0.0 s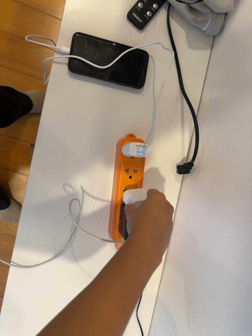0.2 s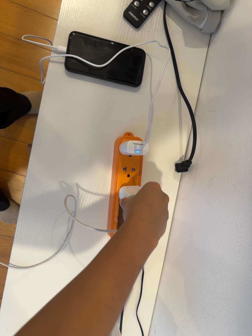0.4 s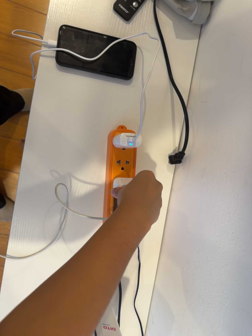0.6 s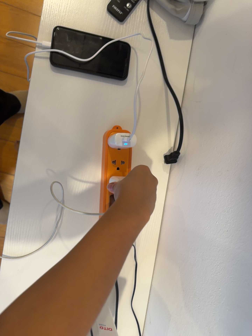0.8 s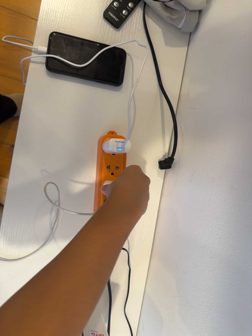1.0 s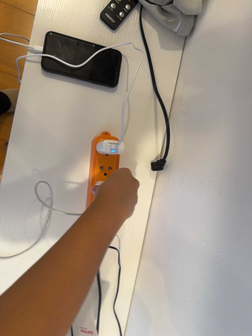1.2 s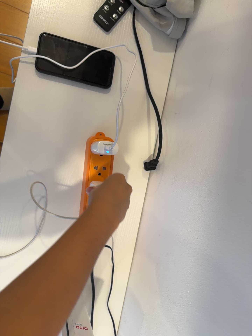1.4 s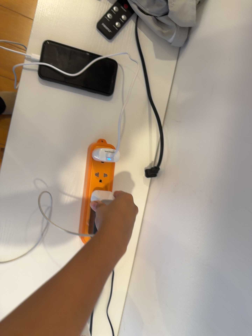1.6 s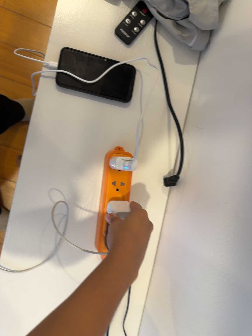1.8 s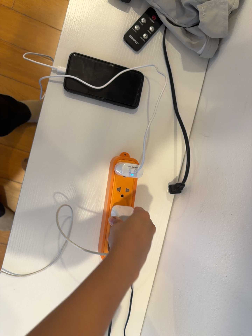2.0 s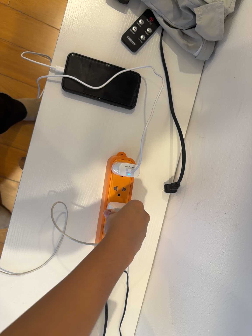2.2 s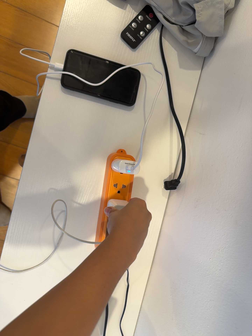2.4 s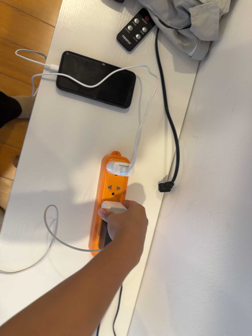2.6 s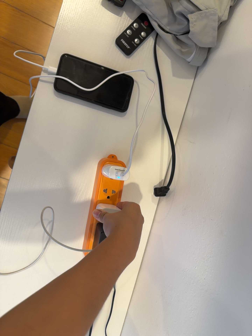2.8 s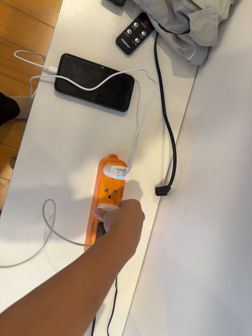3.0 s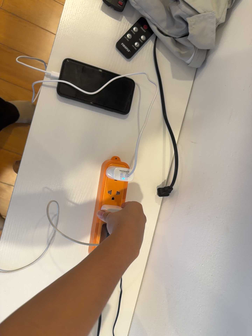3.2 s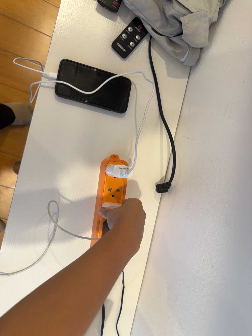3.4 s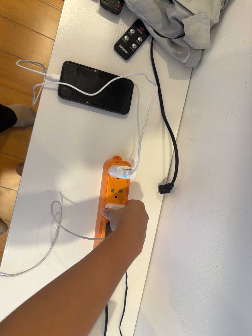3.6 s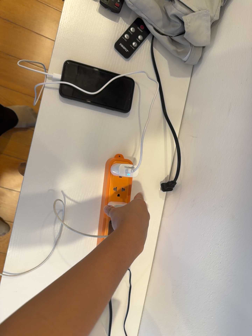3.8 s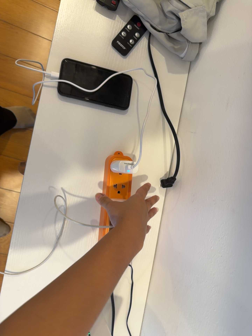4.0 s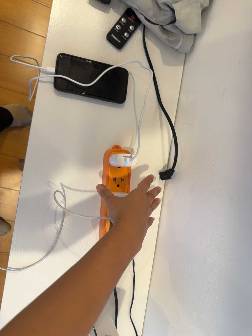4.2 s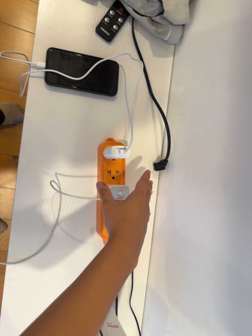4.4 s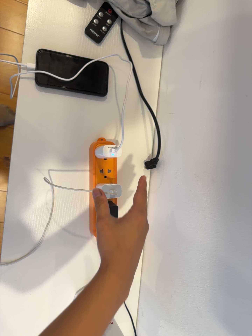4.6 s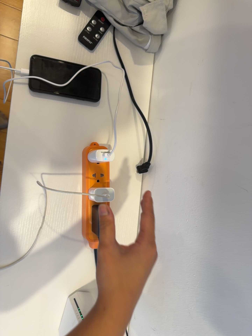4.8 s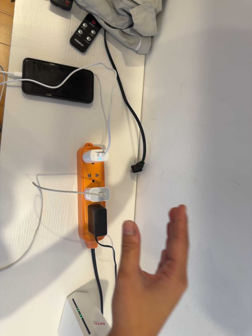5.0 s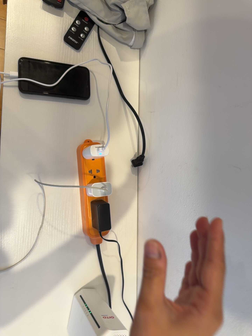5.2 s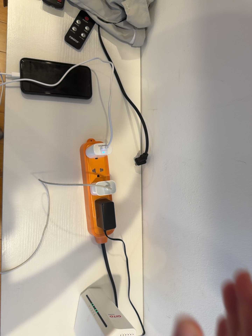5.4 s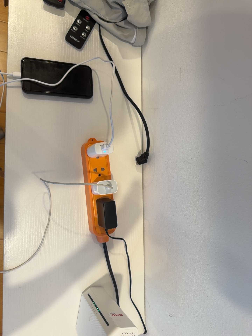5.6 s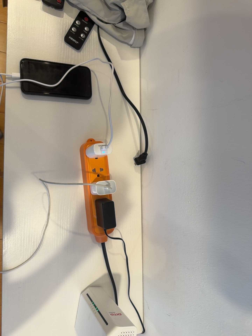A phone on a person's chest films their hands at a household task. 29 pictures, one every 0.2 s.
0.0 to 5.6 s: The camera swings to its right by about 10 degrees, and the scene slides to the left. It travels backward, about 8 cm, so what stands in front gets smaller. It rolls about its line of sight by about 15 degrees, and the scene rotates counterclockwise.
The film runs forward here.
